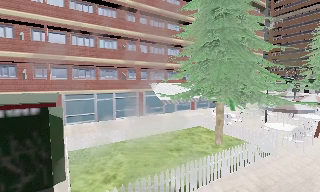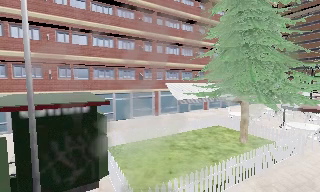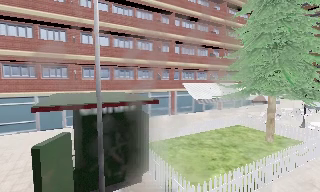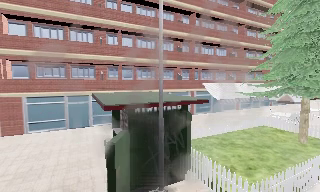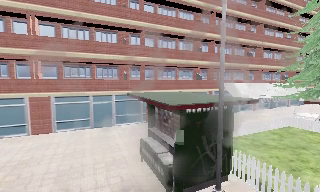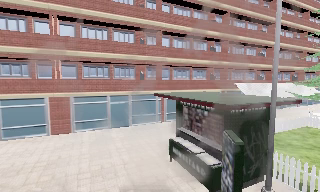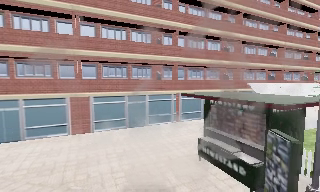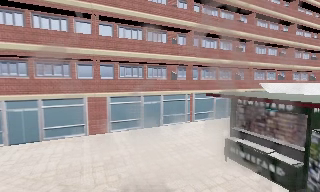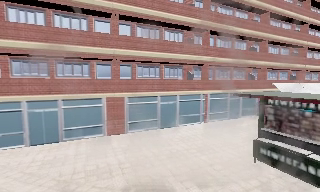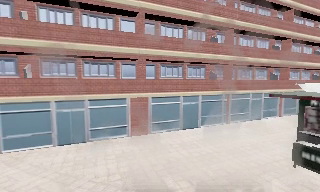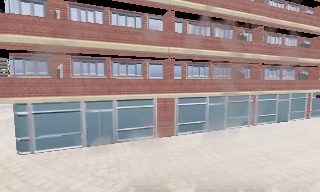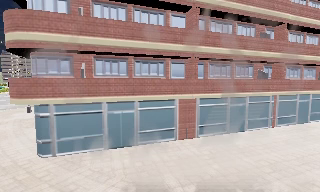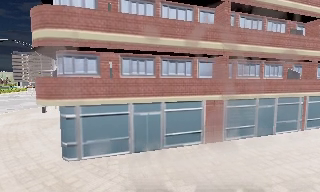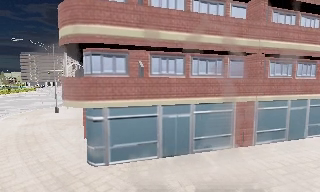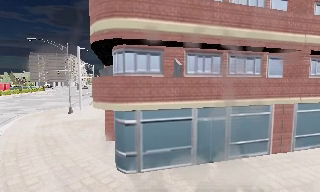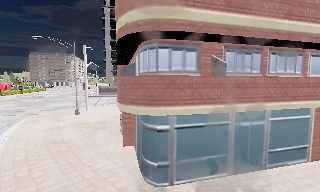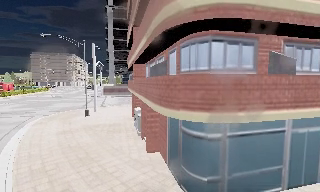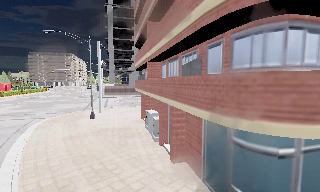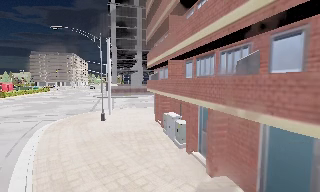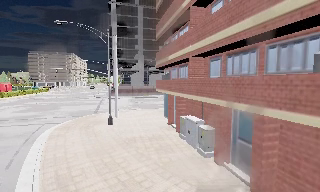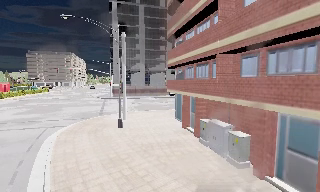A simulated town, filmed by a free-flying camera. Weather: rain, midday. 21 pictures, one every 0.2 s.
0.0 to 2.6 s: The camera pans to its left, which is counterclockwise from overhead, by about 15 degrees. It travels to its left, about 15 m, so close, fixed things drift to the right.
2.6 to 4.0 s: The camera travels to its left and forward, about 10 m, so close, fixed things drift to the right.
The film runs forward here.
